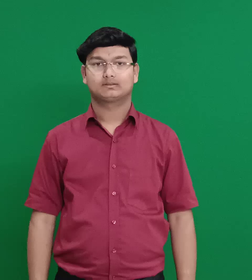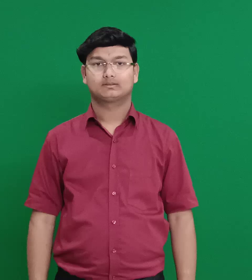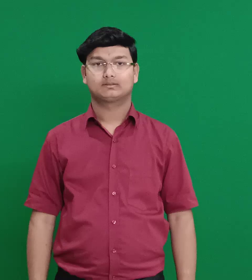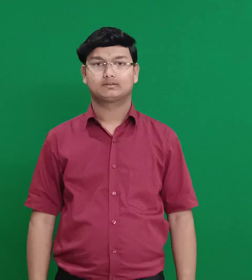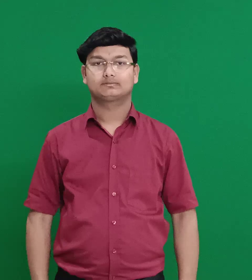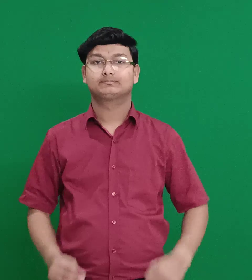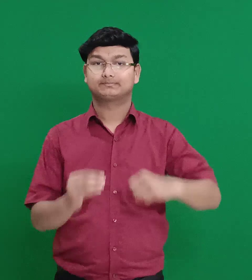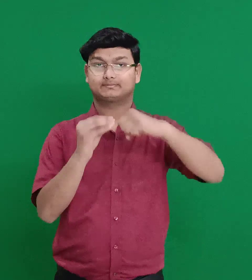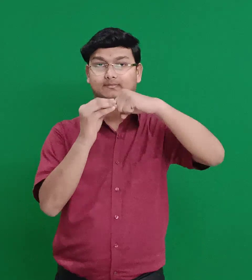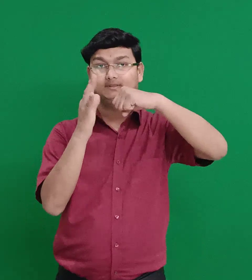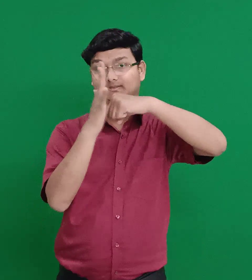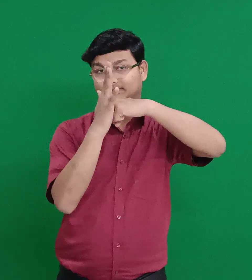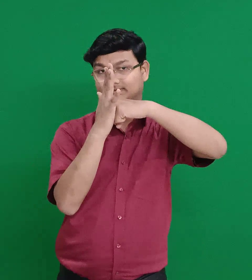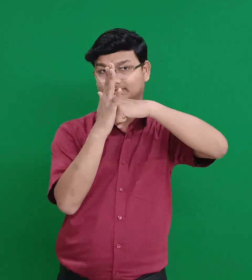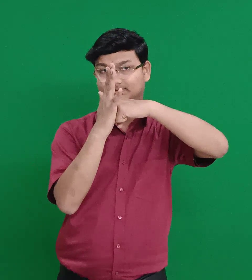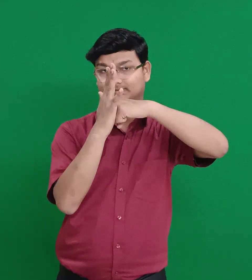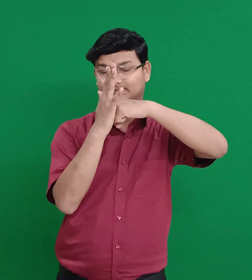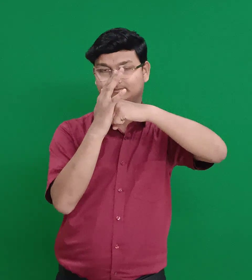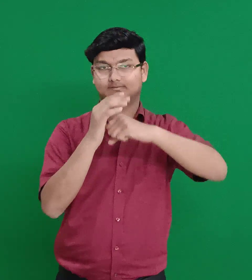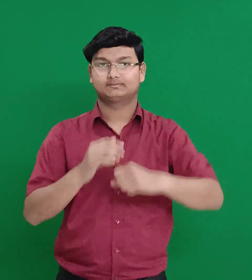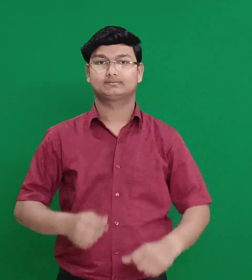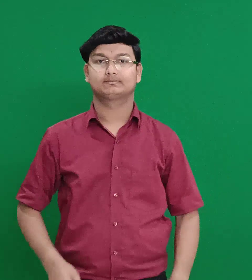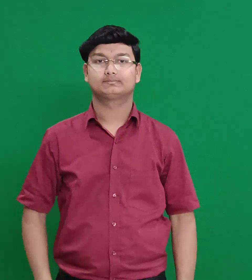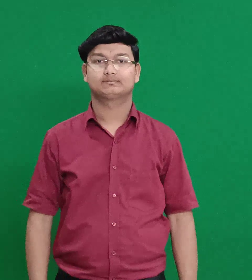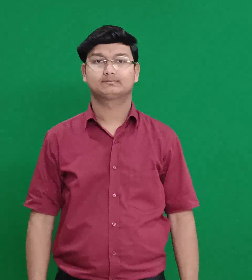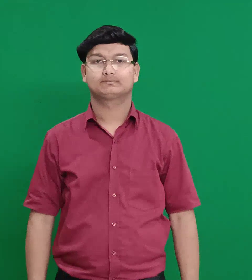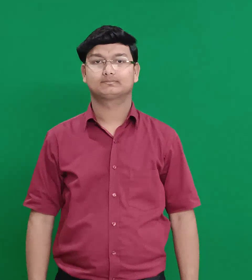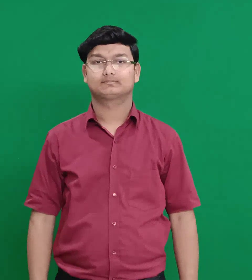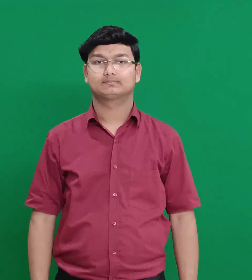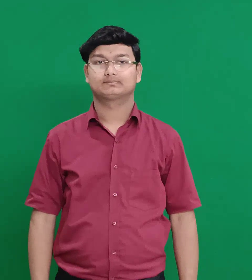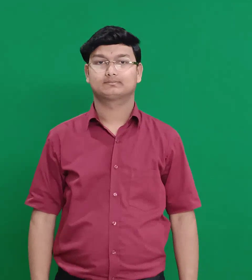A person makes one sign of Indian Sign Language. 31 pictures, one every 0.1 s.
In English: mount gerizim
